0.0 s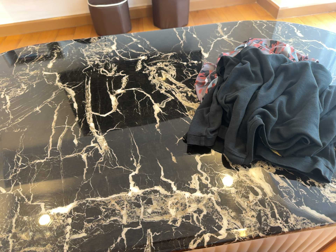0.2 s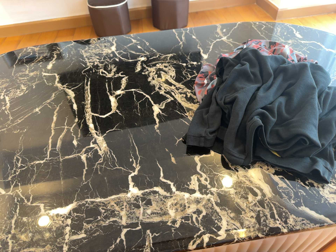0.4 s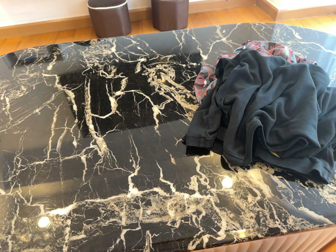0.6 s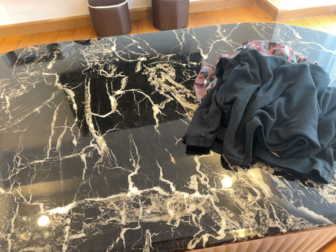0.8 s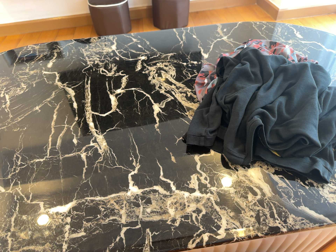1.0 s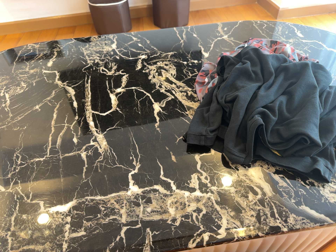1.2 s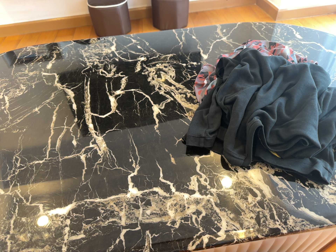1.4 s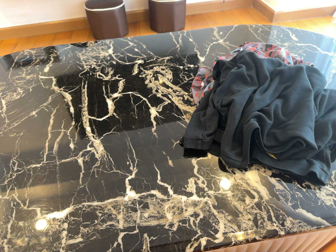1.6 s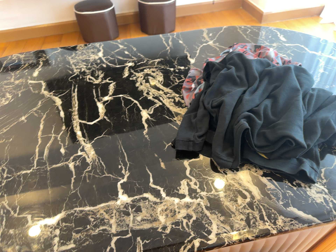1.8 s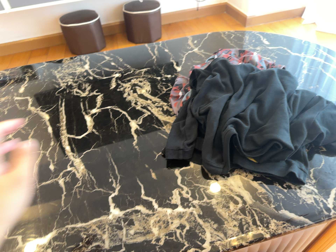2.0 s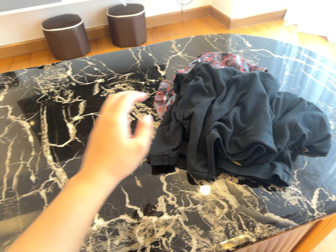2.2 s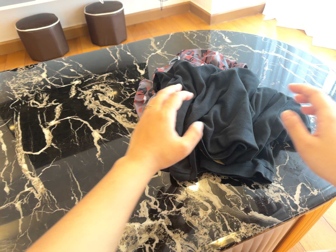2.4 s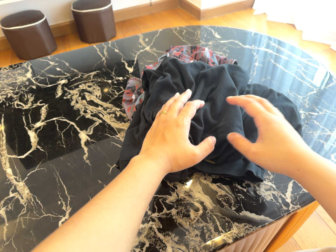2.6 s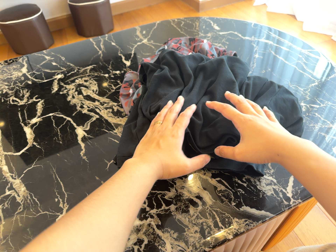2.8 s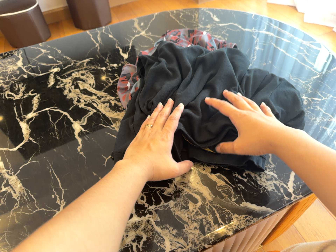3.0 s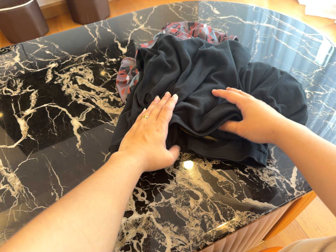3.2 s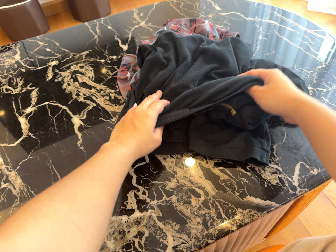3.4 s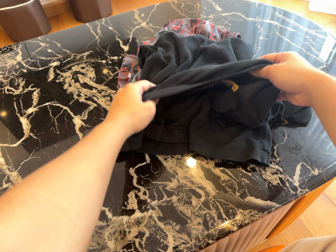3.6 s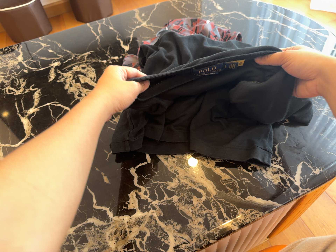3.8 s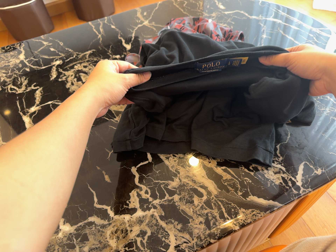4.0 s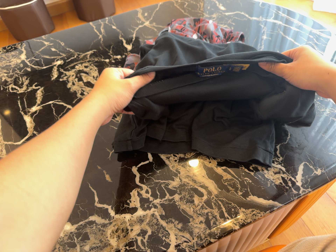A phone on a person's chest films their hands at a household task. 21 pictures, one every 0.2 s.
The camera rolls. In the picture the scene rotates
counterclockwise.
0.0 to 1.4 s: The camera keeps its place and its aim.
1.4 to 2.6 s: The camera pans to its right by about 10 degrees. It rolls about its line of sight by about 10 degrees, and the scene rotates counterclockwise.
2.6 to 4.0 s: The camera shifts only a little, or ends up much as it began.
The film runs forward here.
